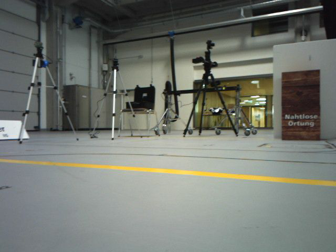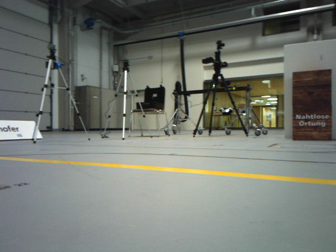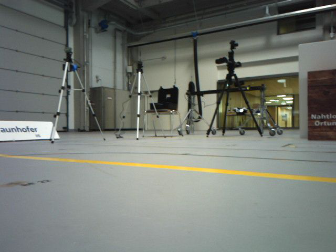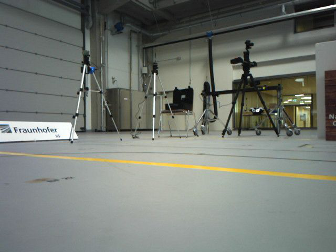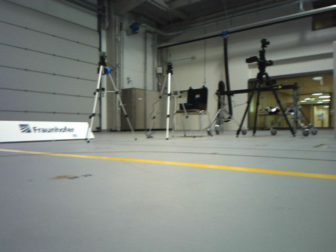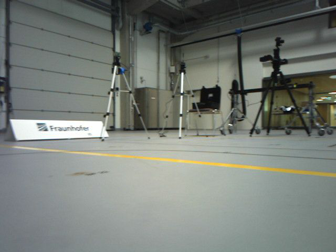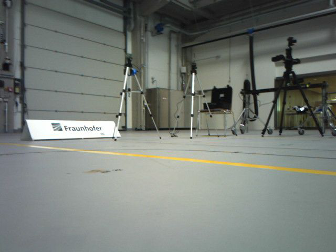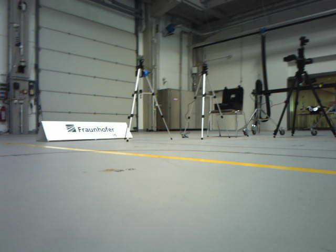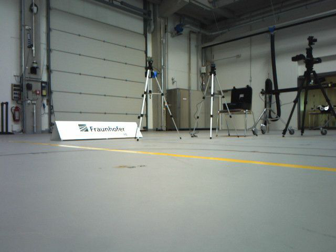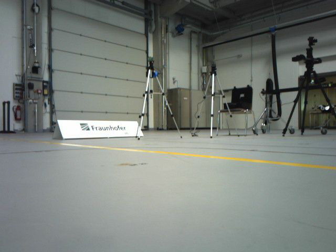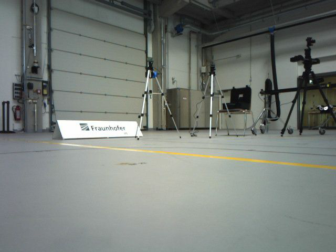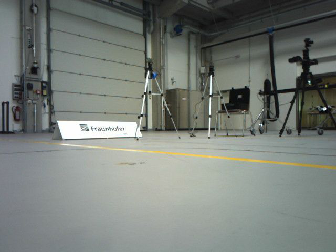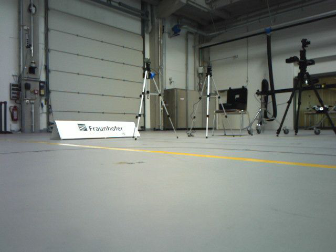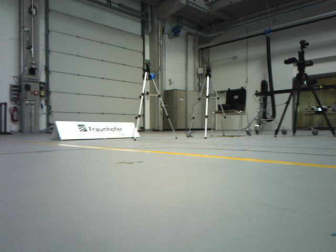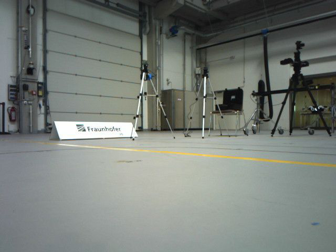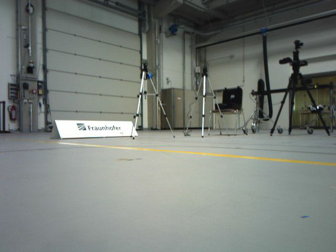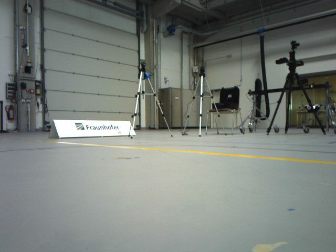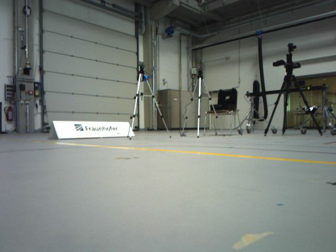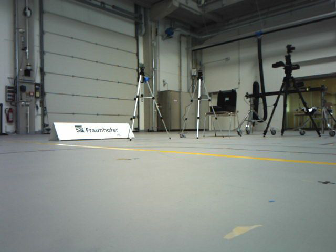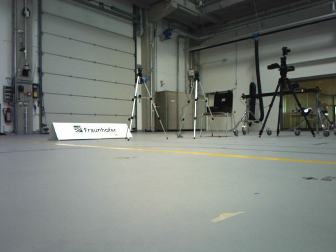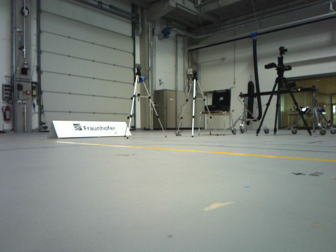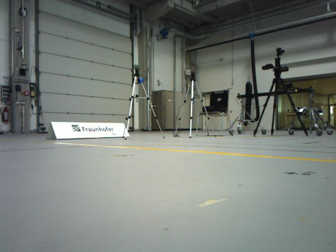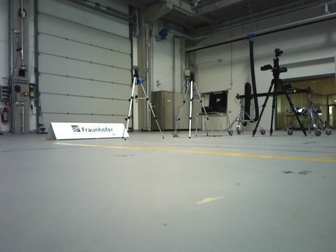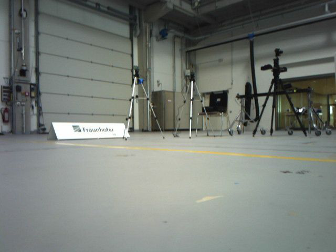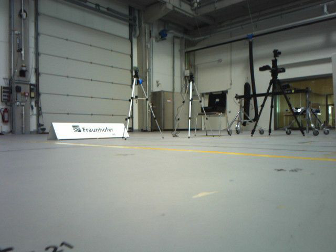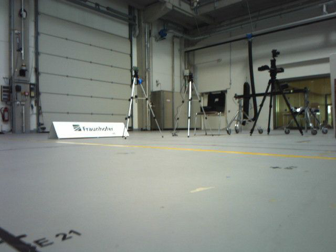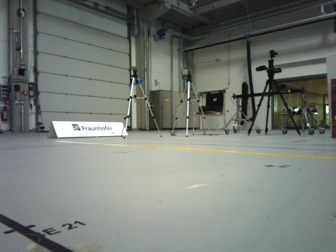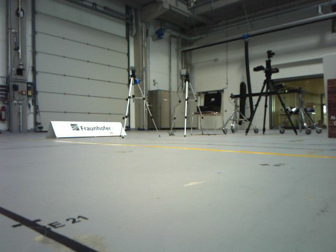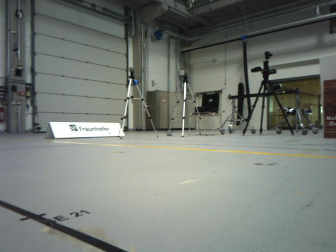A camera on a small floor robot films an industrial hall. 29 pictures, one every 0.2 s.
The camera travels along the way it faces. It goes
backward.
0.0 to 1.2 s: The camera swings to its left by about 15 degrees, and the scene slides to the right. It travels backward, about 0.2 m, so what stands in front gets smaller.
1.2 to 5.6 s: The camera travels backward, about 0.9 m, so what stands in front gets smaller.
The film runs backward here.
